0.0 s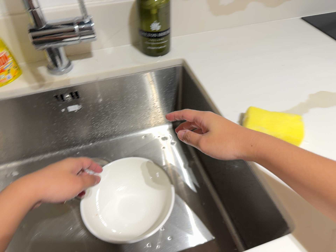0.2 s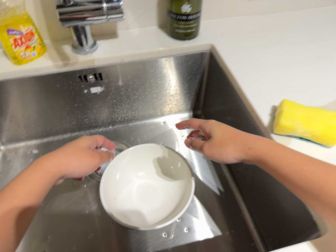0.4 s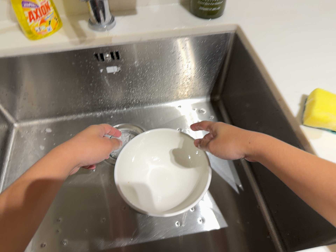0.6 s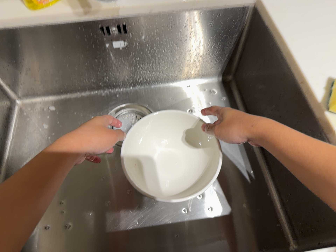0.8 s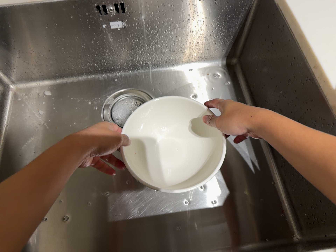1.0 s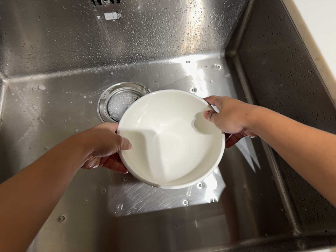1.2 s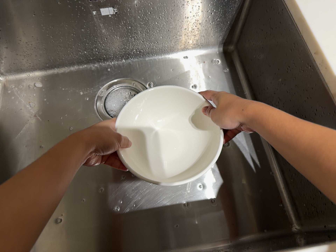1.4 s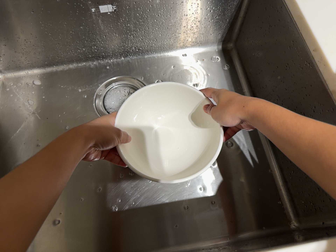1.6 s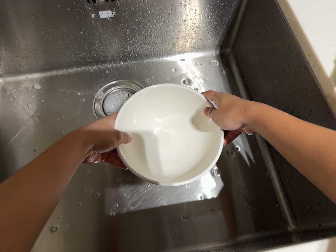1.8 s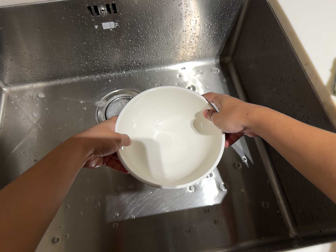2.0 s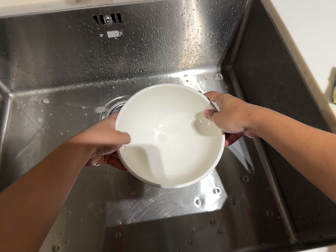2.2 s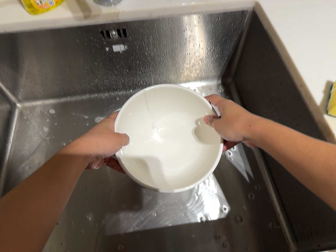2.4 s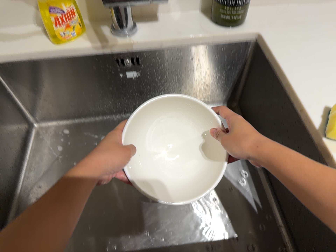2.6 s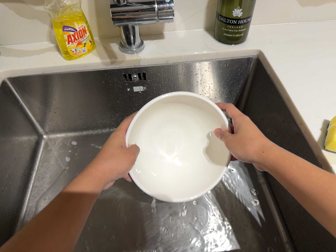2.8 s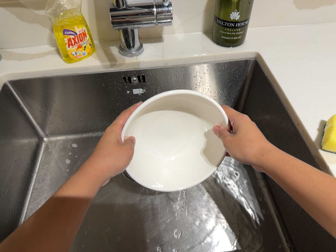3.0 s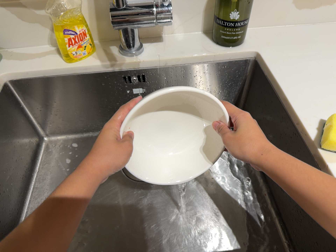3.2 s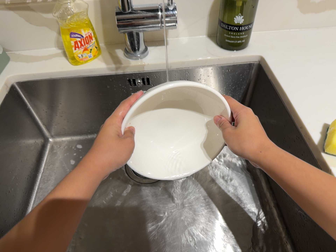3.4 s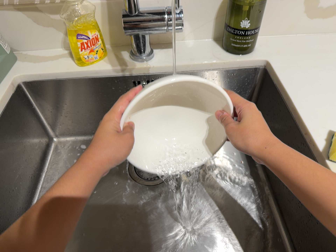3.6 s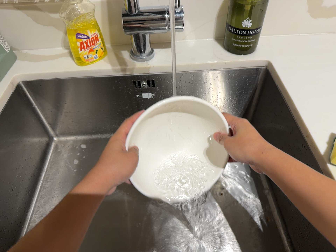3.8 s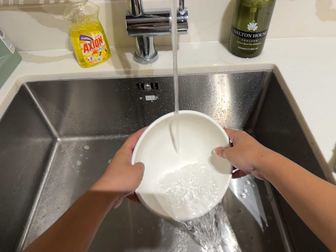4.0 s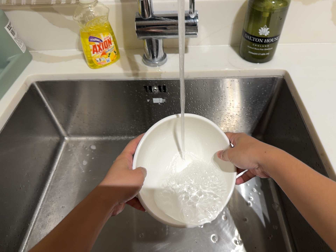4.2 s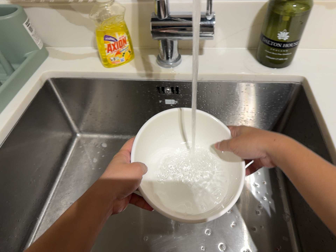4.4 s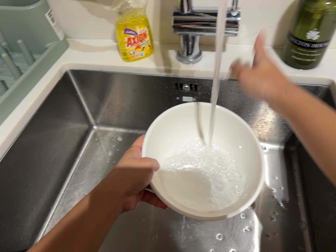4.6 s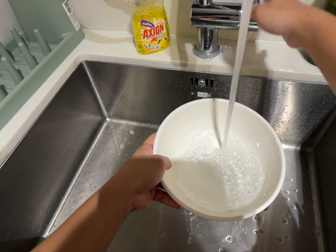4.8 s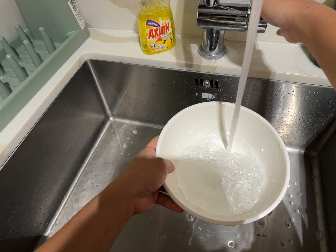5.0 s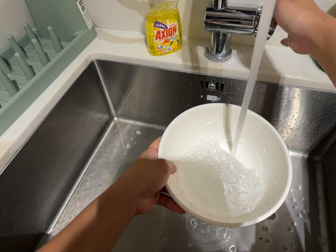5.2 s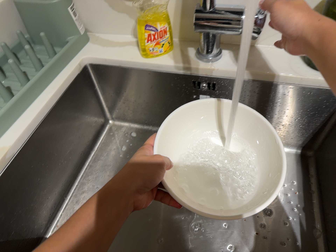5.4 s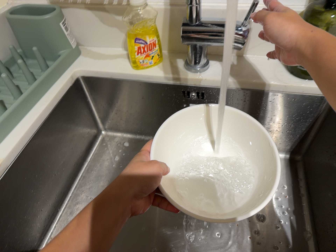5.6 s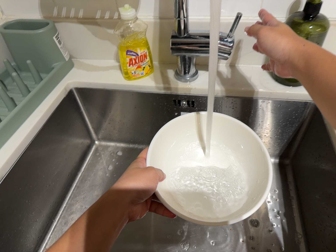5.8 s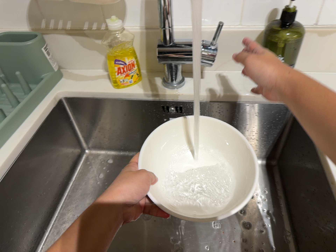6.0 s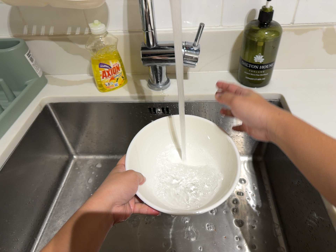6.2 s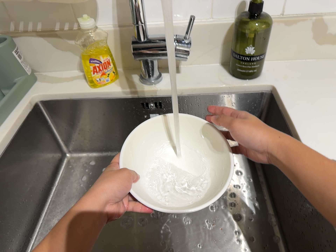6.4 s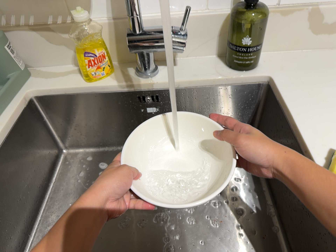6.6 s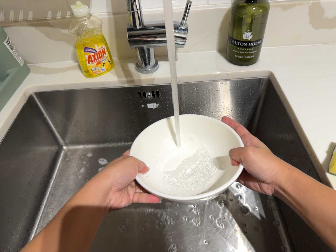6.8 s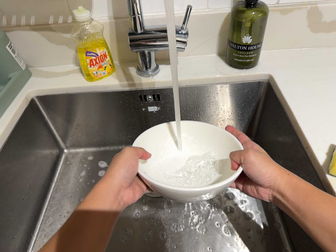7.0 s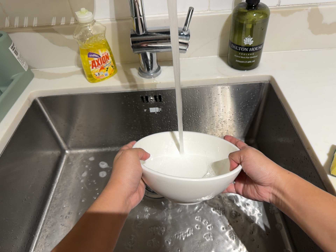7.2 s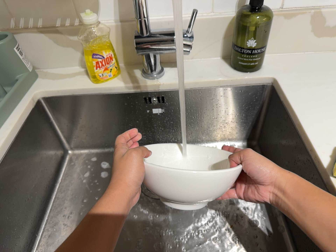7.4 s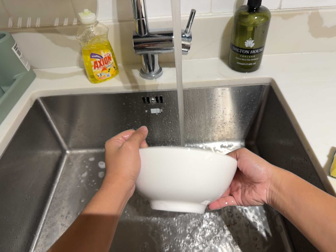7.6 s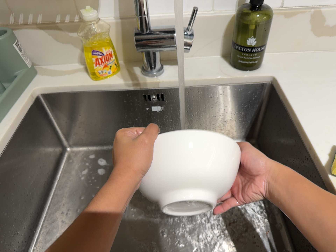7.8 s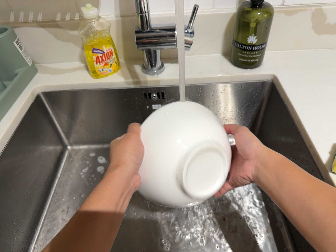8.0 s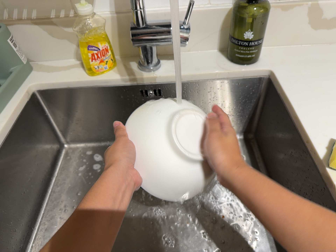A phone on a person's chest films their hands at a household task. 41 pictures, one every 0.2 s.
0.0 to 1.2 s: The camera travels forward, about 12 cm, so what stands in front looms larger. Its aim tips toward the bottom of its view by about 20 degrees, and the scene shifts upward.
1.2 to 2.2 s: The camera shifts only a little, or ends up much as it began.
2.2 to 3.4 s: The camera travels backward, about 6 cm, so what stands in front gets smaller. Its aim tips toward the top of its view by about 10 degrees, and the scene shifts downward.
3.4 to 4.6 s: The camera pans to its left by about 15 degrees. It rolls about its line of sight by about 10 degrees, and the scene rotates clockwise.
4.6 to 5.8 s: The camera travels backward, about 5 cm, so what stands in front gets smaller.
5.8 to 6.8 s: The camera shifts only a little, or ends up much as it began.
6.8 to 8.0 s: The camera keeps its place and its aim.
The film runs backward here.
